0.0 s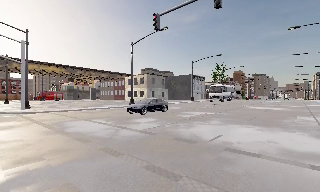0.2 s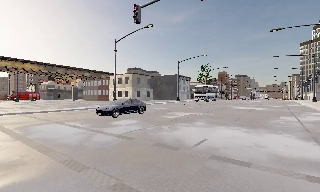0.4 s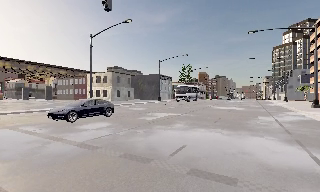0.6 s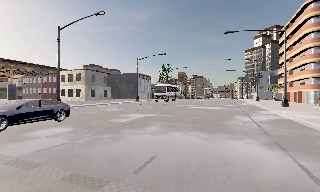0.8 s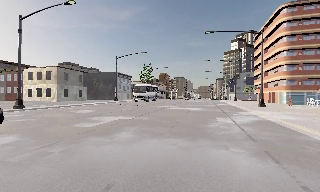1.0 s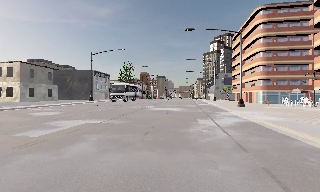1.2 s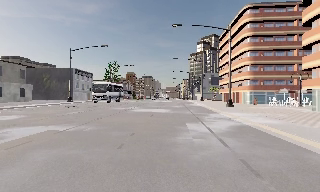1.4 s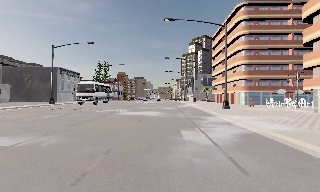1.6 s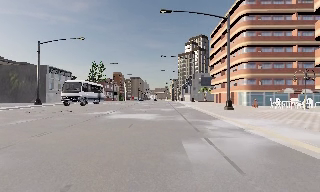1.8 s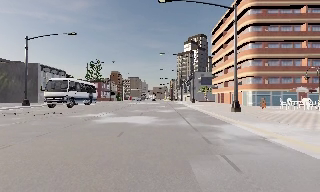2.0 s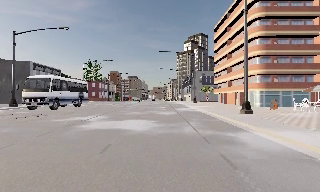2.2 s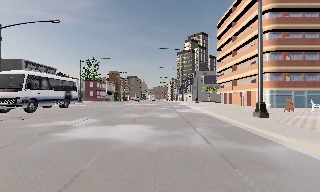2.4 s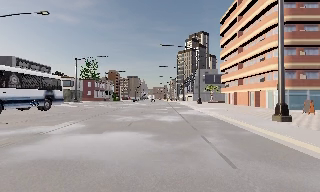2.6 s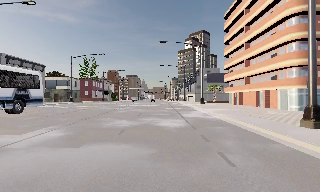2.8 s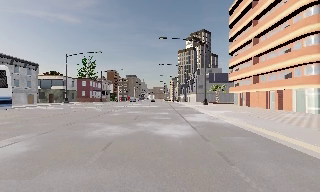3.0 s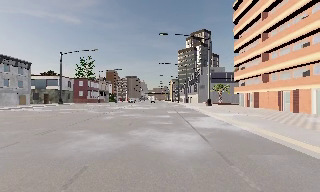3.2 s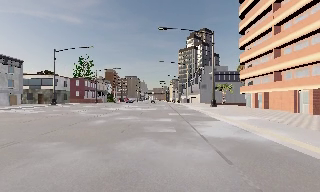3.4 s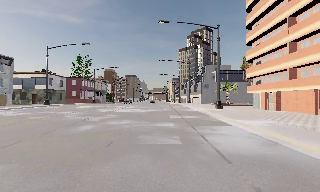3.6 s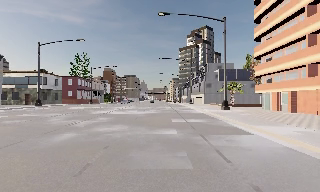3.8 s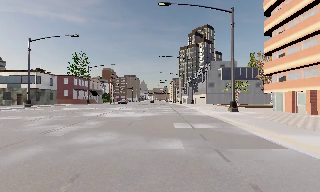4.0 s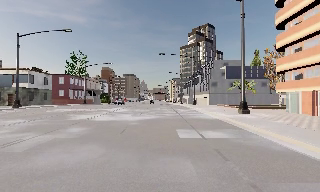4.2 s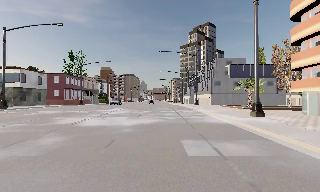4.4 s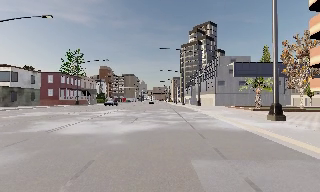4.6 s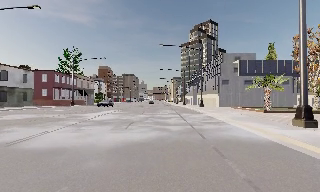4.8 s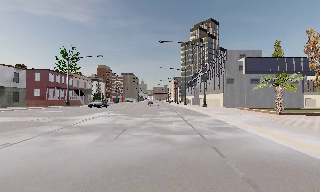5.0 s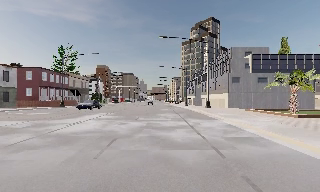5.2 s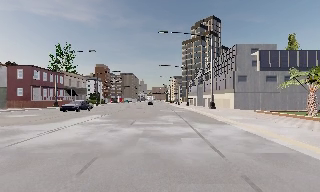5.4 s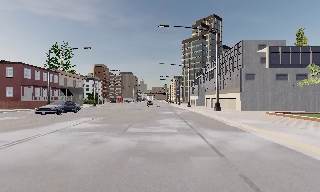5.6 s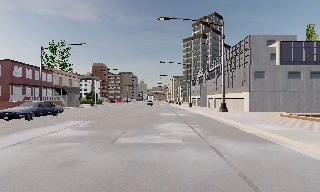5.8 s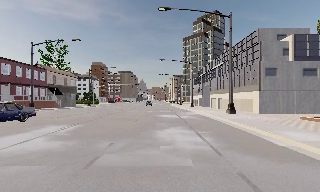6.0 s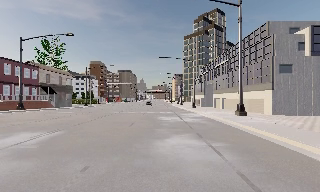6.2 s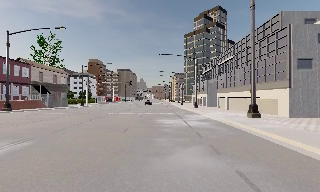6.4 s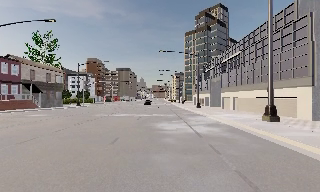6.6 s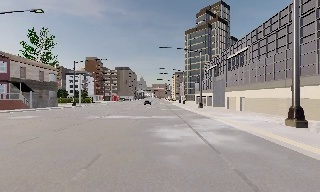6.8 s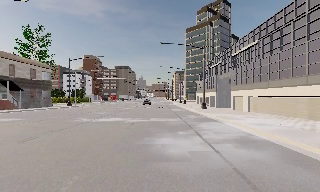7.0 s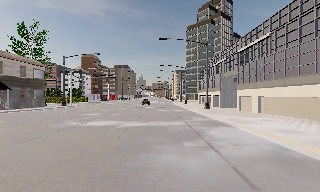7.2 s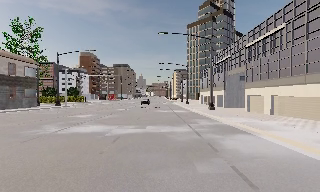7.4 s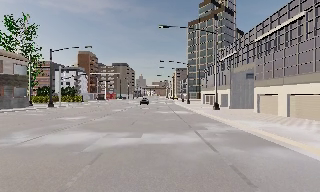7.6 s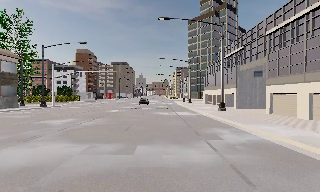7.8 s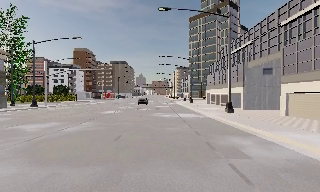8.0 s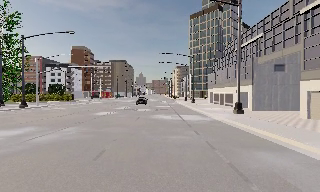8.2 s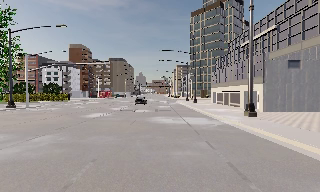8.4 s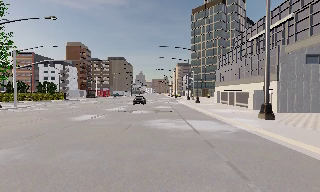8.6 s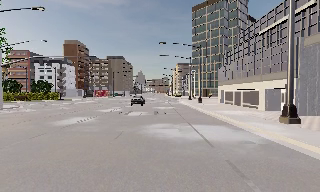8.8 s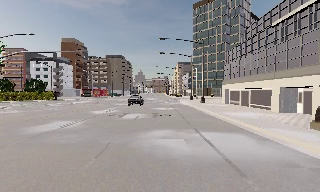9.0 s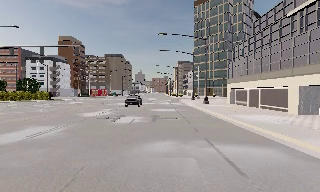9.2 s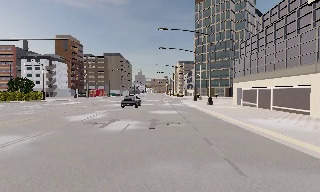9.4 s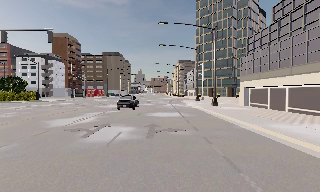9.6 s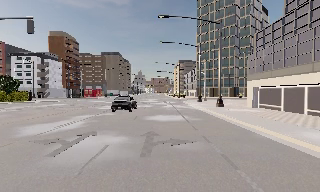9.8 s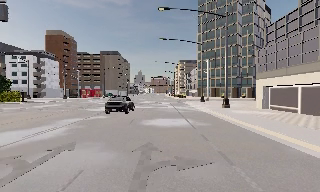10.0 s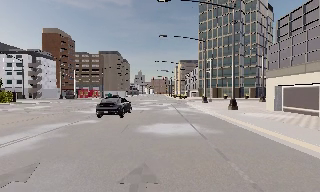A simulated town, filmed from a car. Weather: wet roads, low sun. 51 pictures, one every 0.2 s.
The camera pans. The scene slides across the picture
to the left.
The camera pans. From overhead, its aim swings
clockwise.
0.0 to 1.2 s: The scene slides to the left, as the camera pans about 35 degrees to its right. It travels forward, about 8 m. It gains speed.
1.2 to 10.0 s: The camera travels forward, about 85 m, so what stands in front looms larger.
The film runs forward here.
